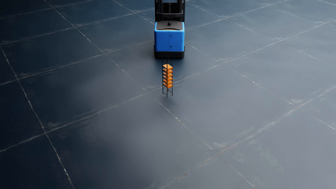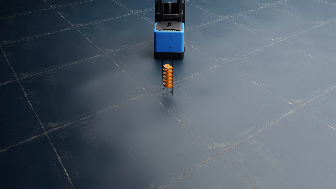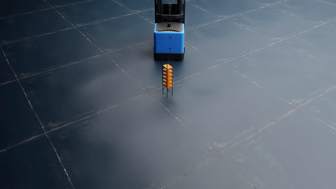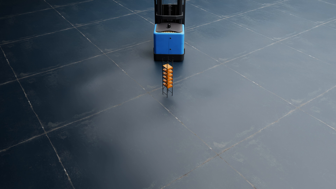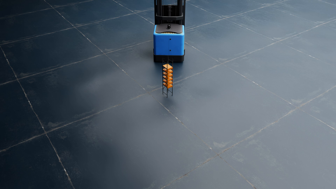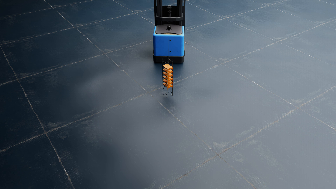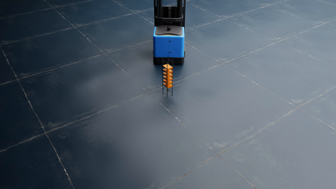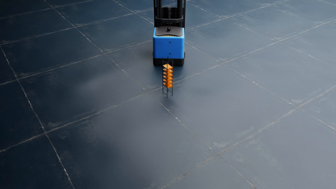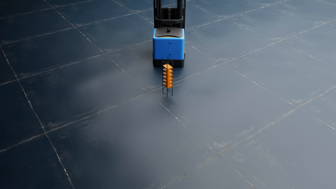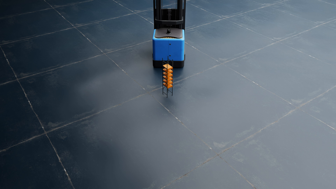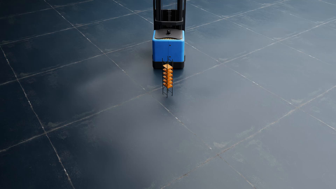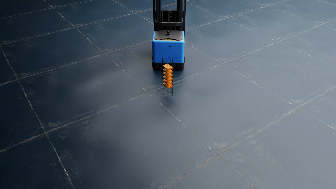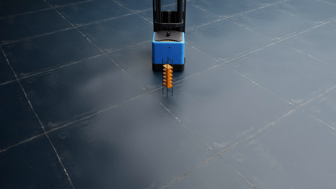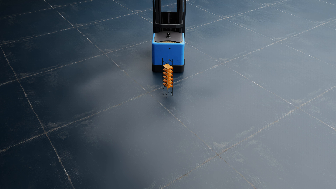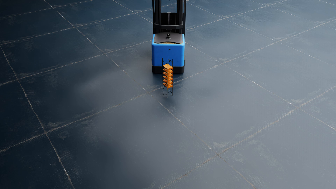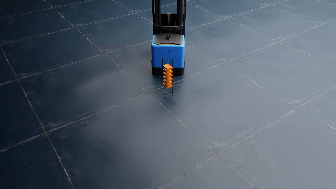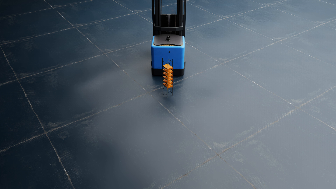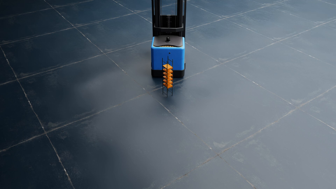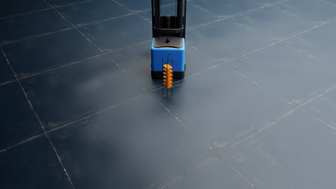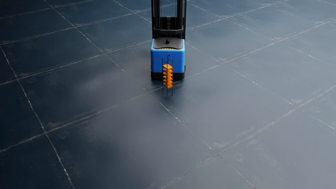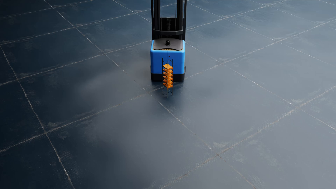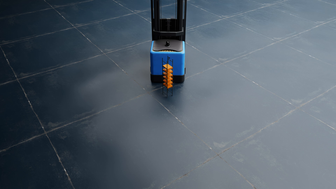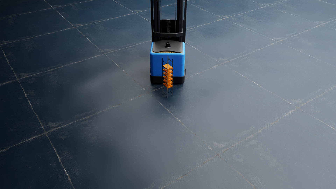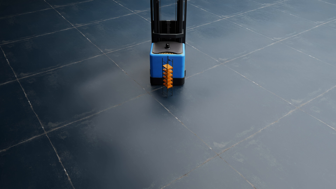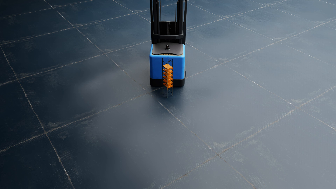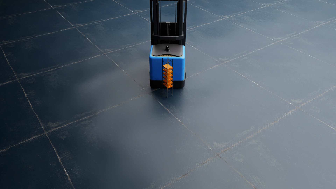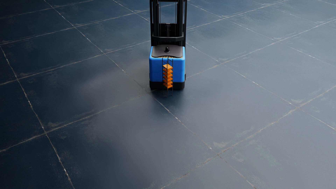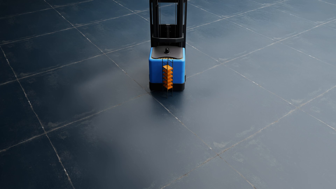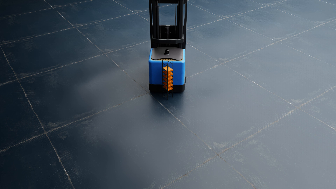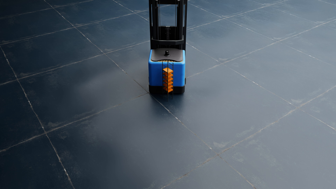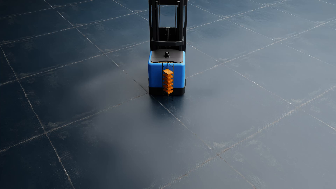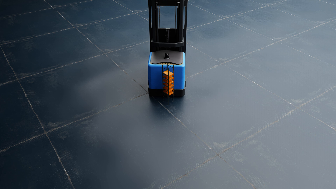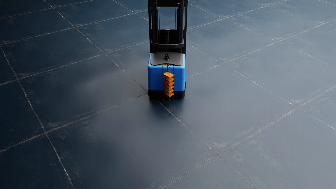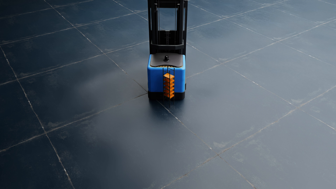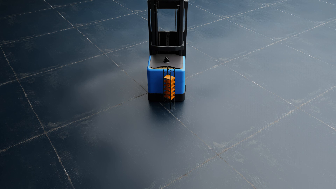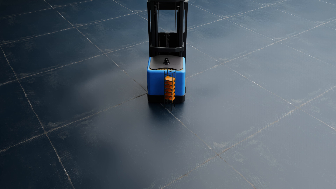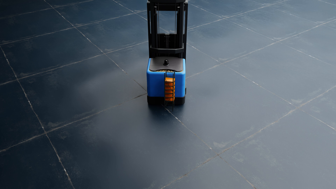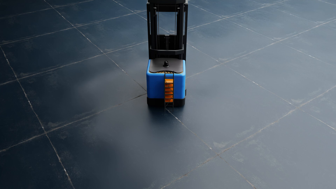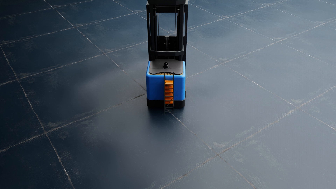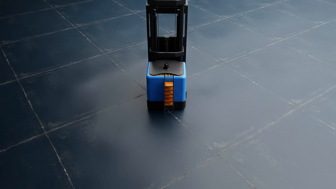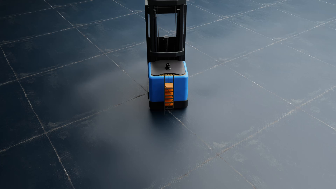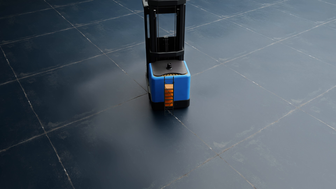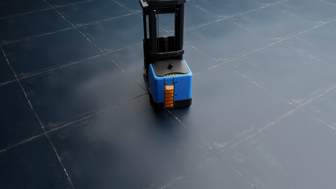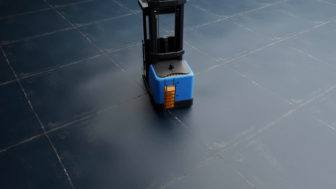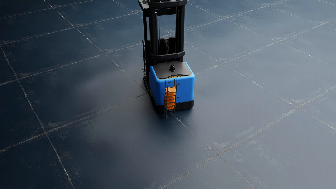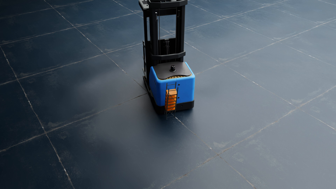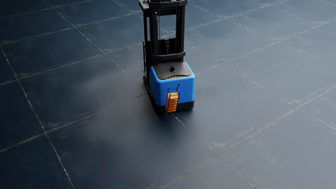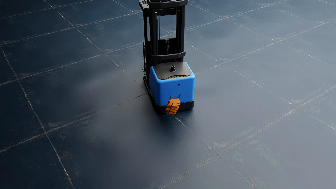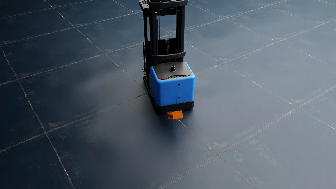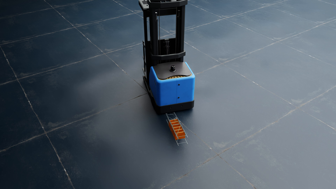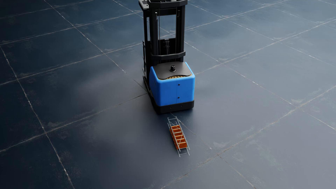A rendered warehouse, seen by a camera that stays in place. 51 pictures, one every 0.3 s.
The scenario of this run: A forklift runs into an object in its way.
